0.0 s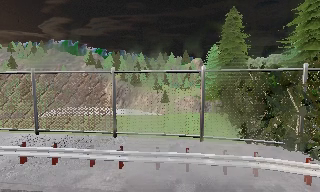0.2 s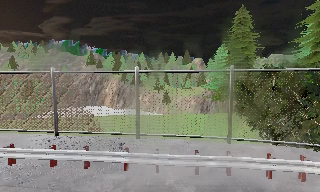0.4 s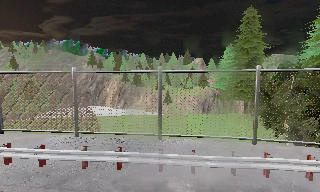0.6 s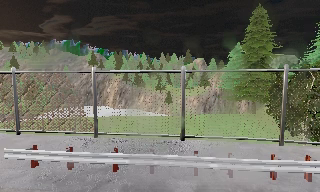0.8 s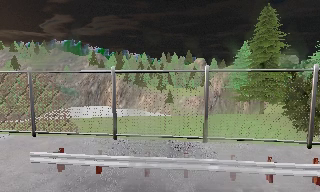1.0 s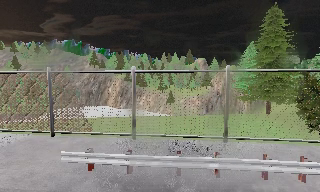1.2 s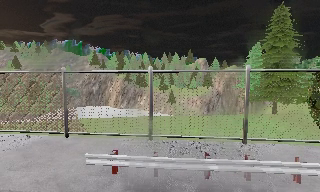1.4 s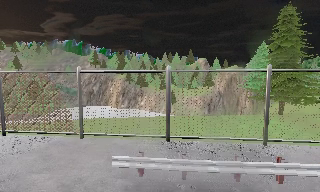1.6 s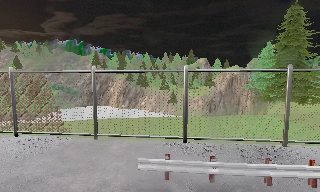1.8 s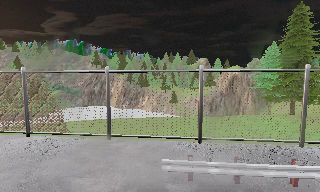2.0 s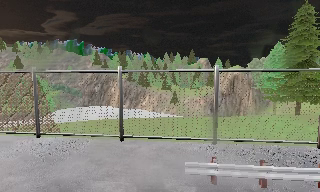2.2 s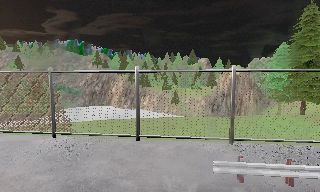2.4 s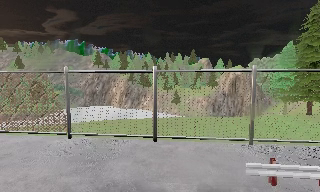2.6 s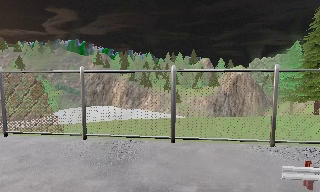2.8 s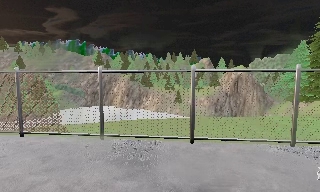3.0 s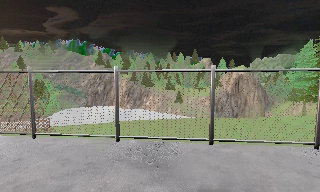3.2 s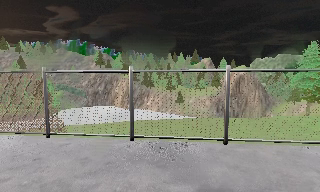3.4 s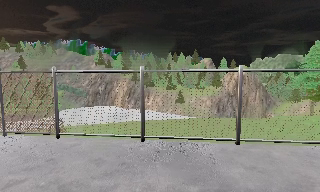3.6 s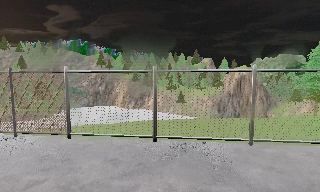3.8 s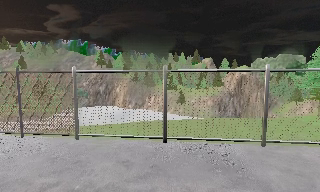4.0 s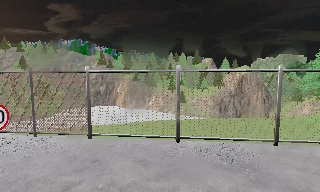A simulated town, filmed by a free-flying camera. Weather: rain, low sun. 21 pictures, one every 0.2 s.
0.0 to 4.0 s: The camera travels to its left, about 15 m, so close, fixed things drift to the right.
The film runs forward here.
